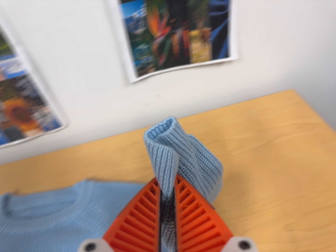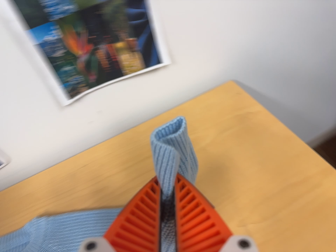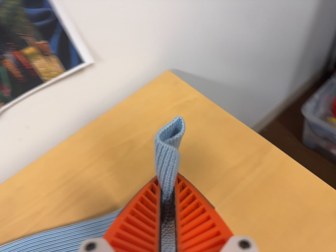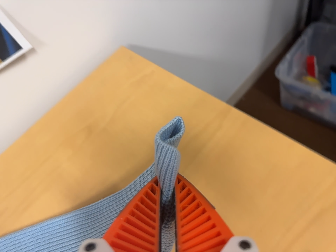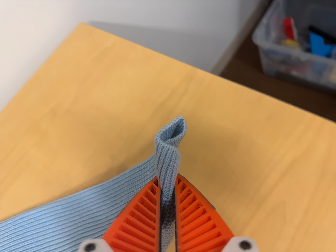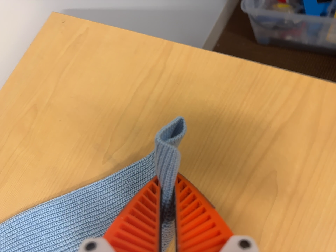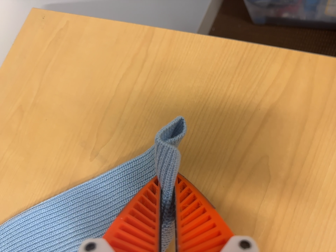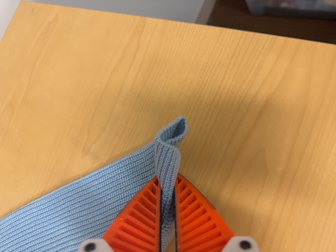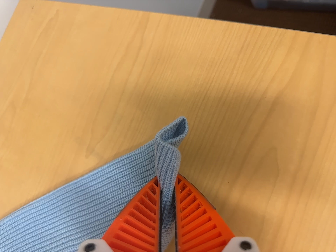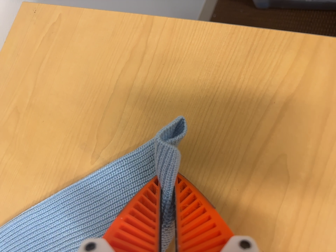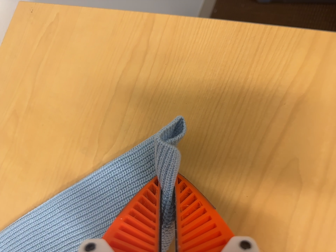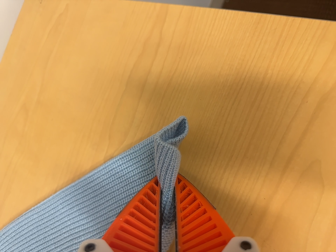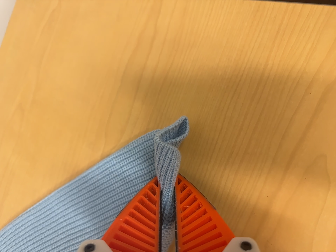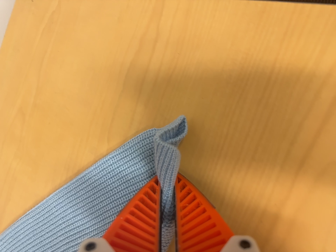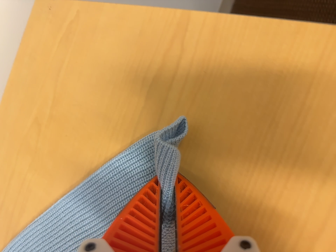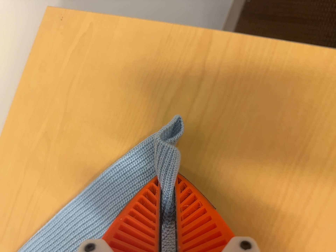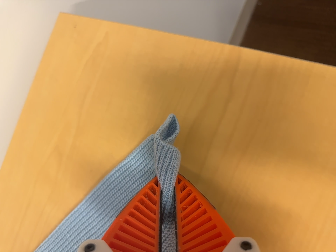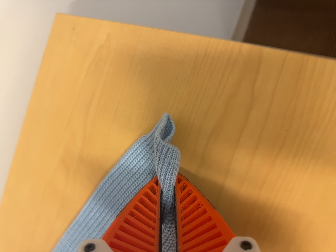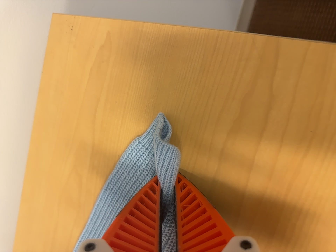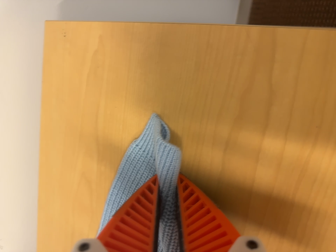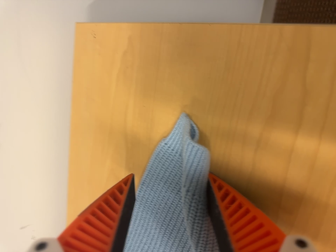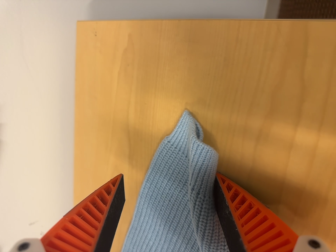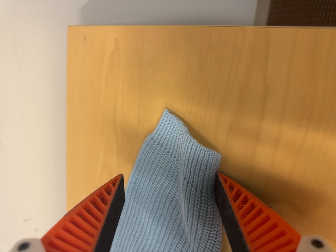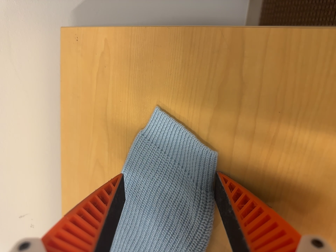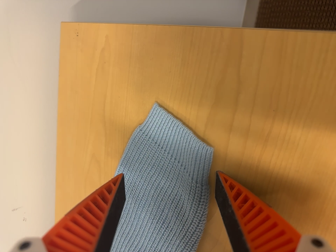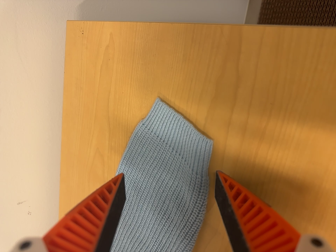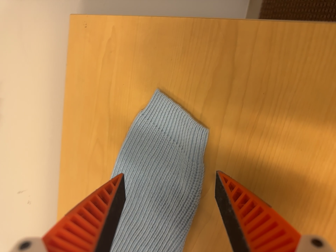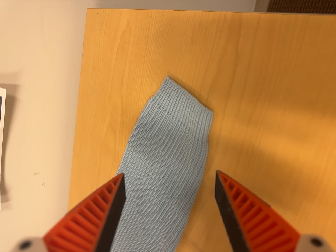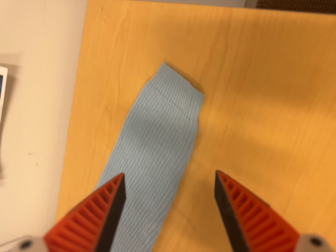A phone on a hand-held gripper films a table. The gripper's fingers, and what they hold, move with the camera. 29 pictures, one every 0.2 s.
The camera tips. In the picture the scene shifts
upward.
0.0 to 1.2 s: The camera swings to its right by about 15 degrees, and the scene slides to the left. It travels to its right and forward, about 30 cm, so close, fixed things drift to the left. Its aim tips toward the bottom of its view by about 15 degrees, and the scene shifts upward. It rolls about its line of sight by about 50 degrees, and the scene rotates counterclockwise.
1.2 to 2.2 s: The camera shifts only a little, or ends up much as it began.
2.2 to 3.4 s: The camera travels toward the top of its view, forward and to its left, about 12 cm, so close, fixed things drift downward.
3.4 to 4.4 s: The camera swings to its left by about 10 degrees, and the scene slides to the right. Its aim tips toward the bottom of its view by about 10 degrees. It rolls about its line of sight by about 10 degrees, and the scene rotates counterclockwise.
4.4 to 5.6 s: The camera travels backward and toward the bottom of its view, about 12 cm, so what stands in front gets smaller.
The film runs backward here.
